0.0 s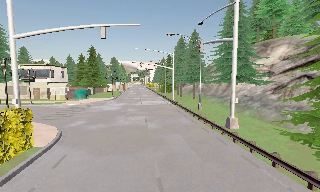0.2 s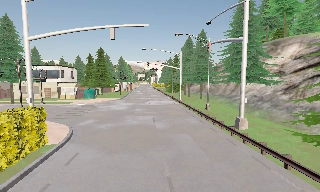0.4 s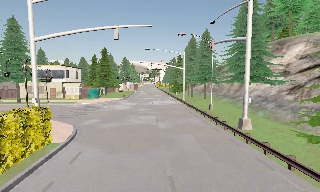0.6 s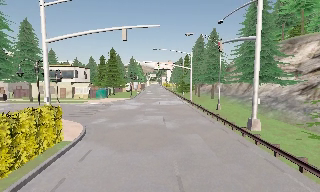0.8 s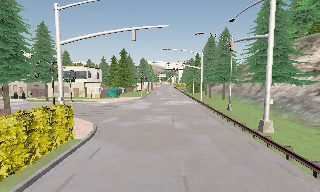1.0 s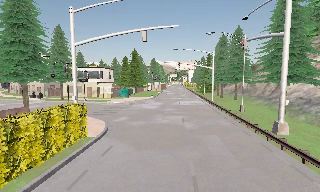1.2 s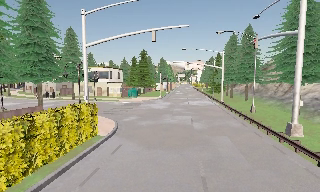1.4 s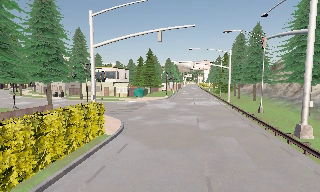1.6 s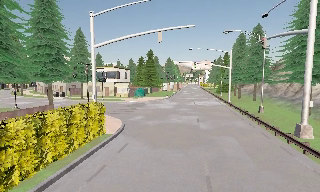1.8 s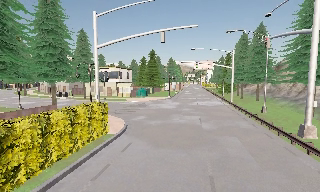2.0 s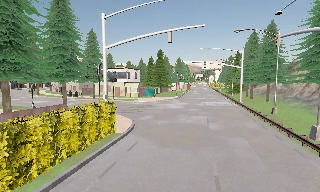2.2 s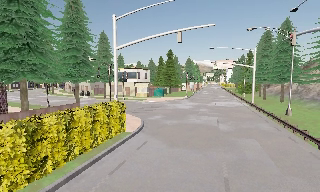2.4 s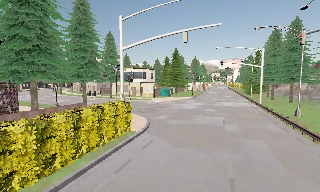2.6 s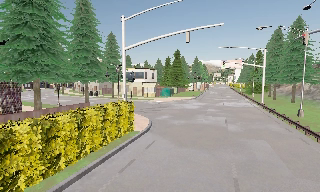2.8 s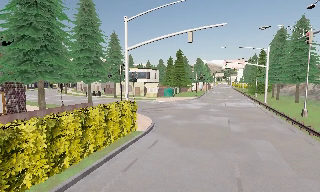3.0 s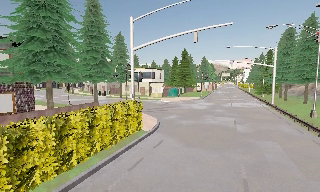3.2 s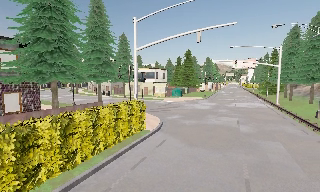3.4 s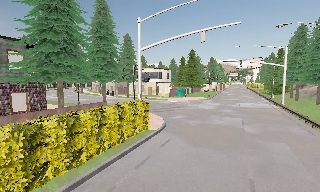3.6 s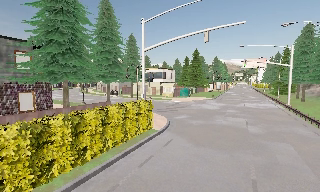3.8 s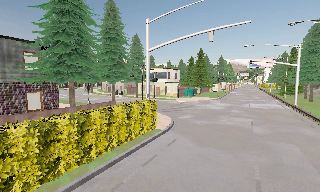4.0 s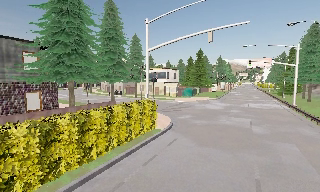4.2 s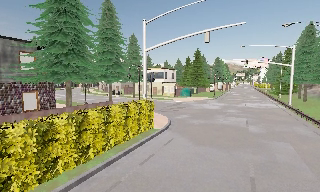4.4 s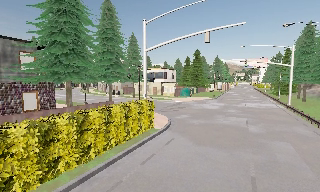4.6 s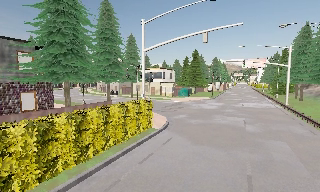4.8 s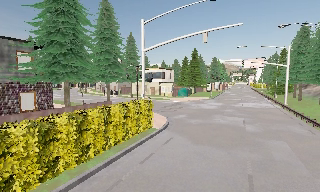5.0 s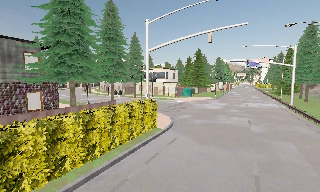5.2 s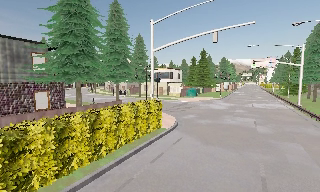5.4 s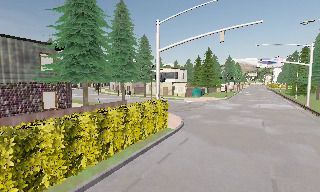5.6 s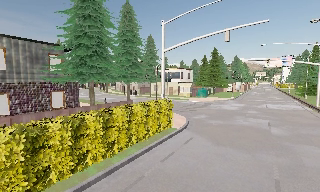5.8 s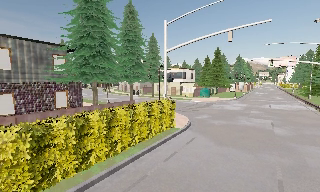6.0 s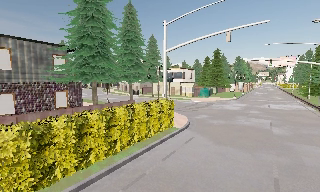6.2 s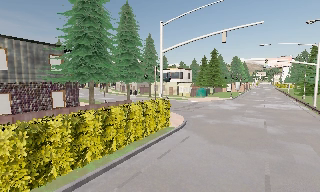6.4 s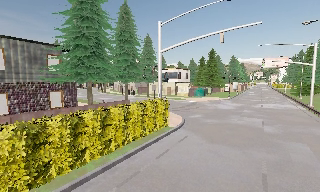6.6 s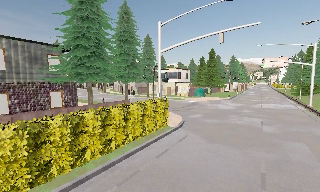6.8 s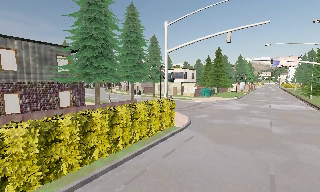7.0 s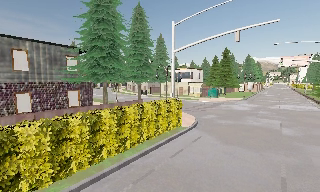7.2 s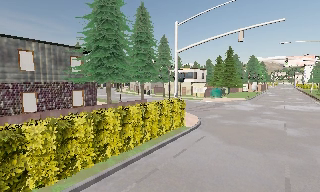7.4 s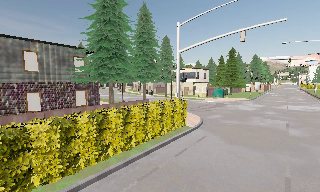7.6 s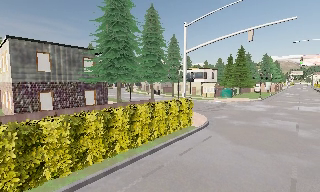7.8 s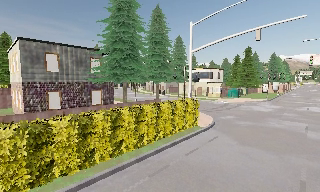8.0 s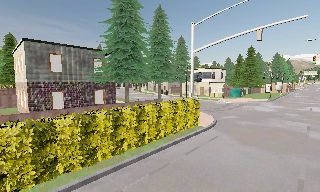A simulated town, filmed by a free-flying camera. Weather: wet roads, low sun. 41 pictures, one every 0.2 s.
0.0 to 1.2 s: The camera swings to its left by about 15 degrees, and the scene slides to the right.
1.2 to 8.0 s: The camera pans to its left, which is counterclockwise from overhead, by about 35 degrees. It travels backward, about 1.5 m.
The film runs backward here.
